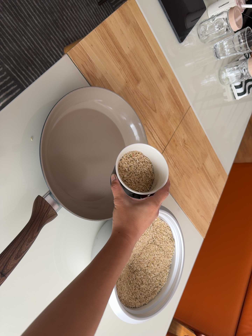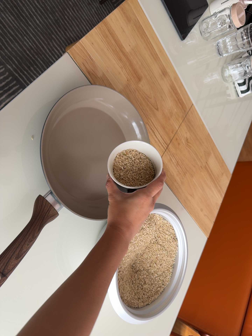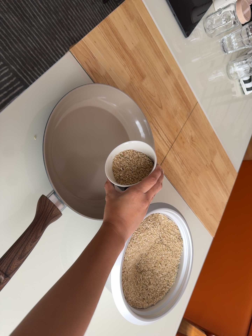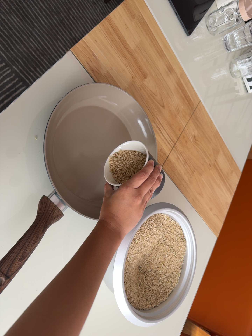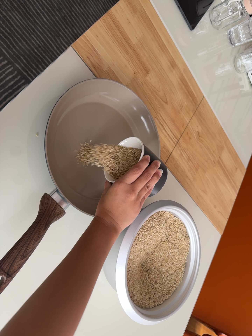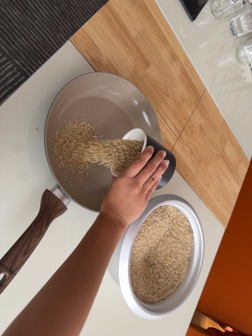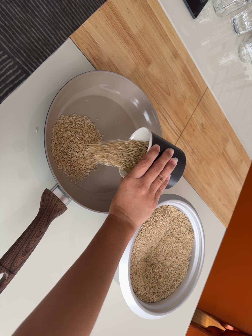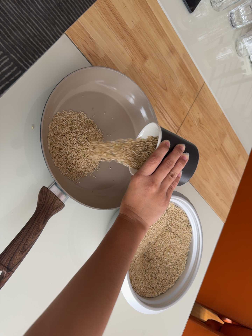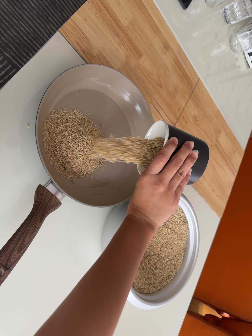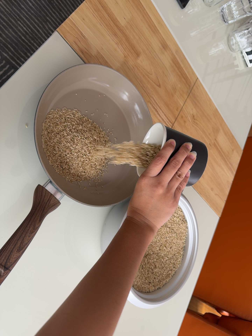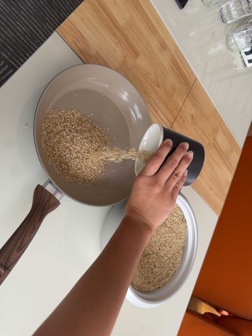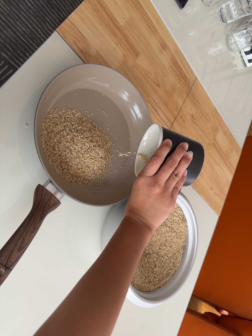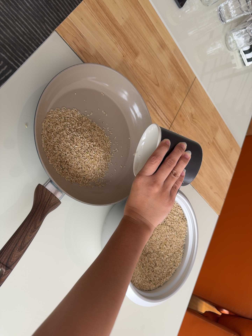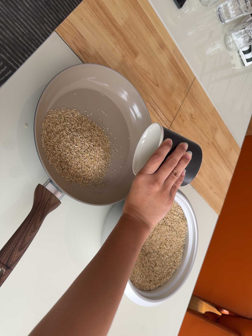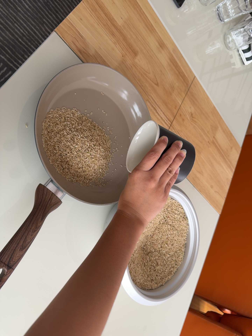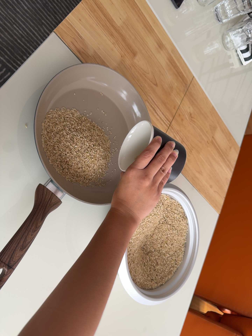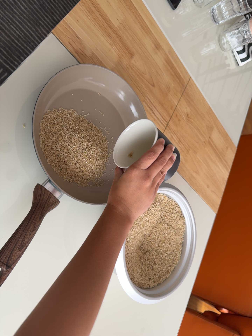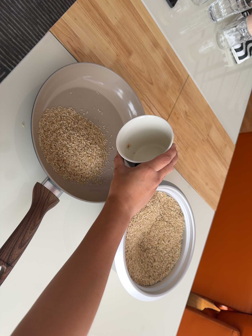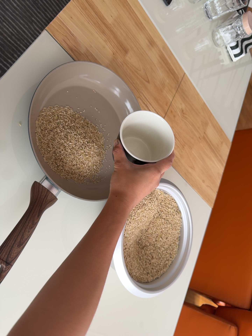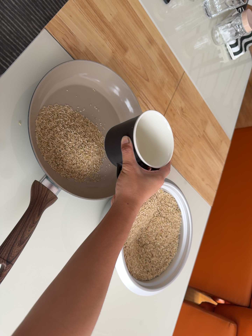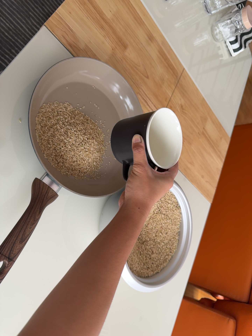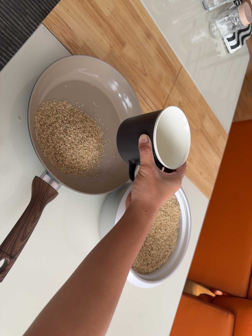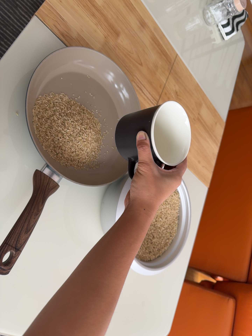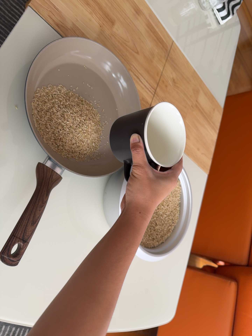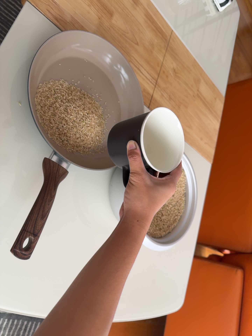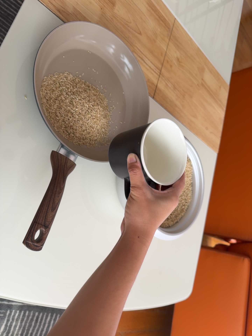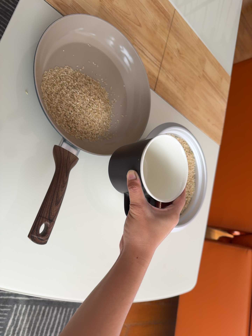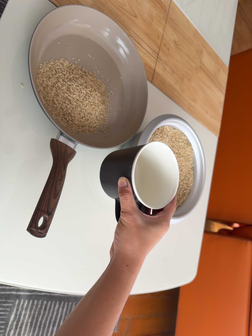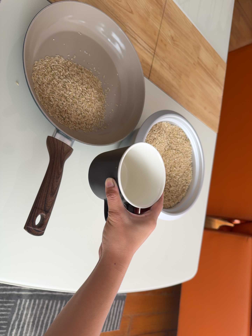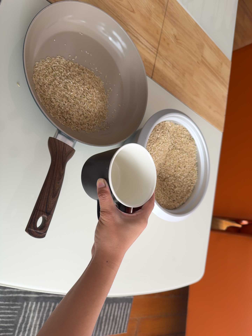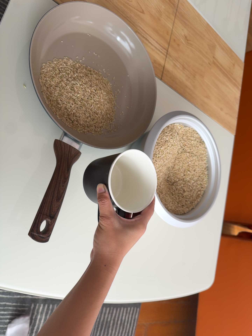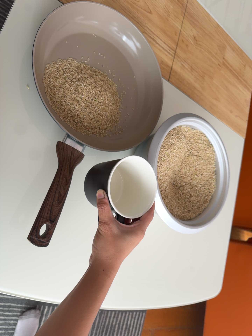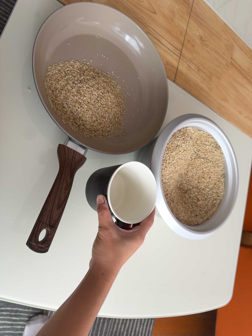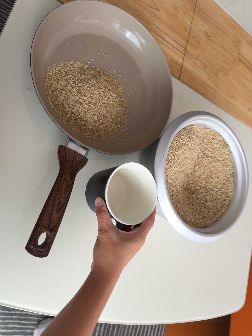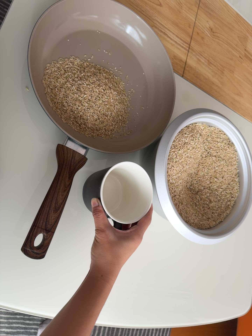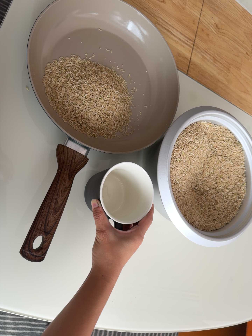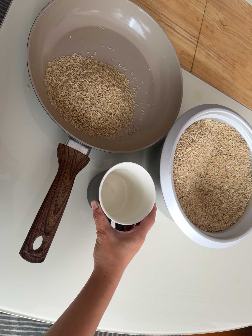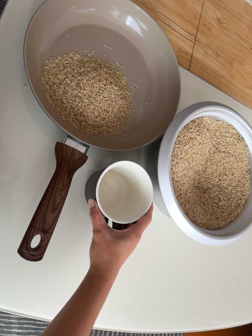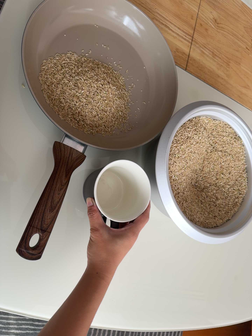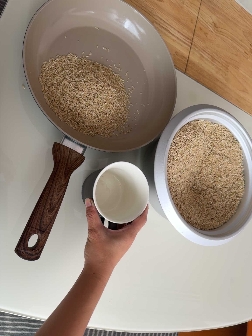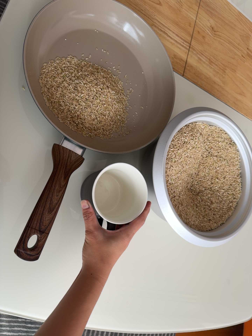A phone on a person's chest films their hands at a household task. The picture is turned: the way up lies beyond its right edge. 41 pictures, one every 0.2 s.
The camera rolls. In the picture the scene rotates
counterclockwise.
0.0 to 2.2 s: The camera shifts only a little, or ends up much as it began.
2.2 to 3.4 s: The camera keeps its place and its aim.
3.4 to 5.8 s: The camera's aim tips toward the bottom of its view by about 10 degrees, and the scene shifts upward. It rolls about its line of sight by about 15 degrees, and the scene rotates counterclockwise.
5.8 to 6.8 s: The camera pans to its left by about 10 degrees. It travels forward and to its right, about 8 cm, so what stands in front looms larger.
6.8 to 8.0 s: The camera shifts only a little, or ends up much as it began.
The film runs forward here.
